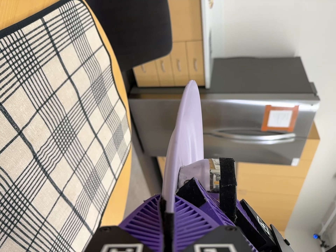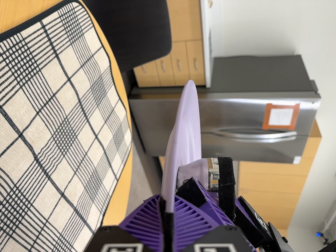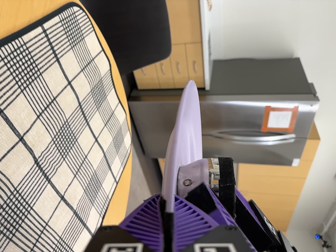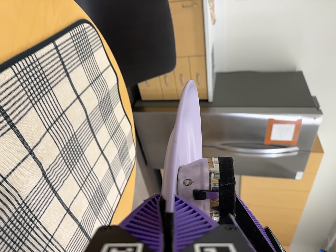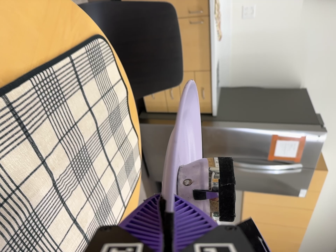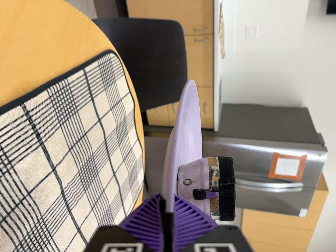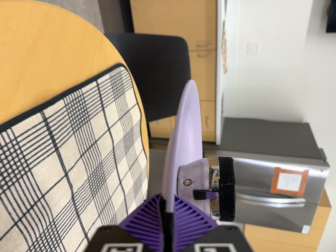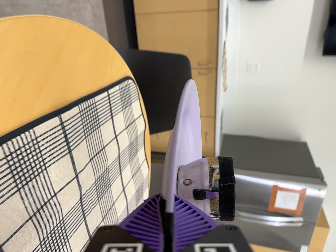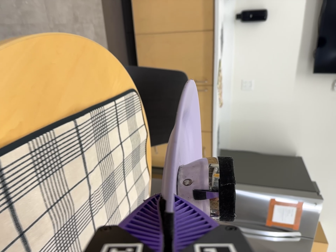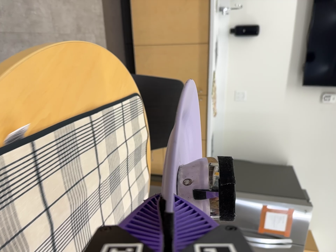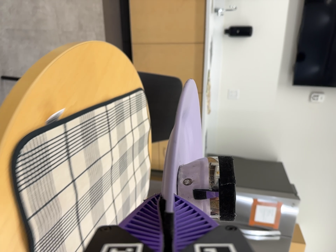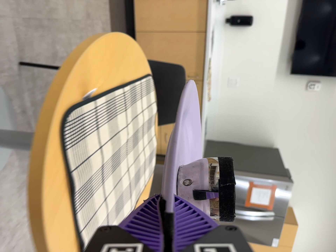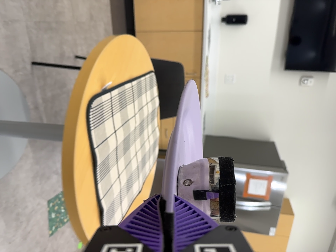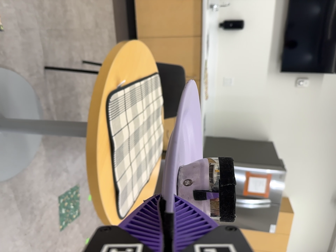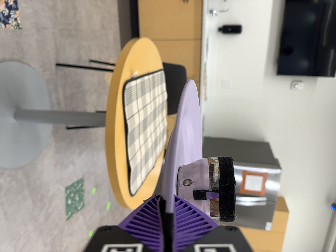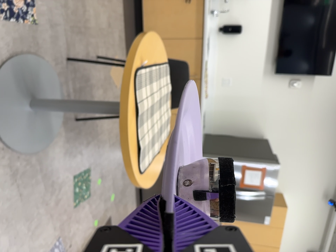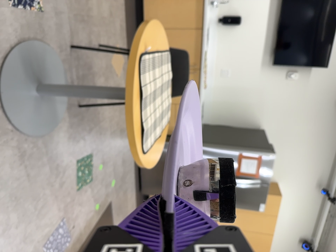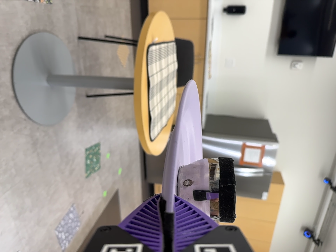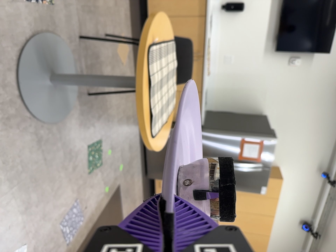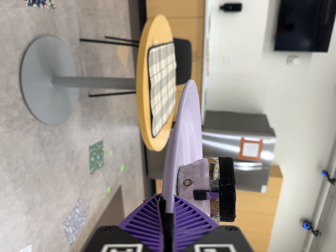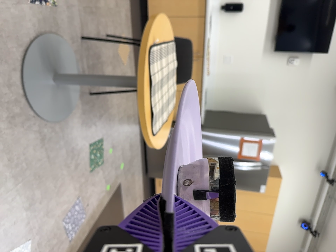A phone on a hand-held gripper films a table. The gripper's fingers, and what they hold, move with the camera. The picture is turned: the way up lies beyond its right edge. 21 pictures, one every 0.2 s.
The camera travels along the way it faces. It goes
backward.
0.0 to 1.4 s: The camera travels backward and to its left, about 10 cm, so what stands in front gets smaller. Its aim tips toward the top of its view by about 15 degrees, and the scene shifts downward.
1.4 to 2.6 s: The camera travels backward, about 60 cm, so what stands in front gets smaller.
2.6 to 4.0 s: The camera travels backward and toward the bottom of its view, about 50 cm, so what stands in front gets smaller.
The film runs backward here.
